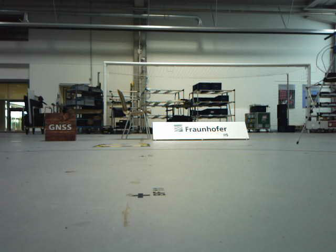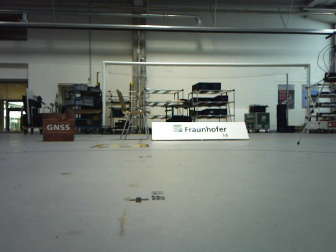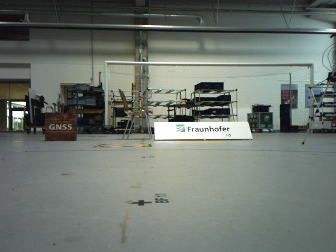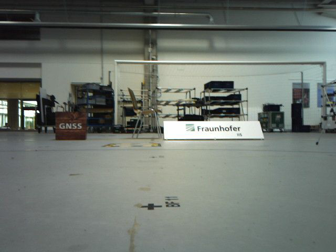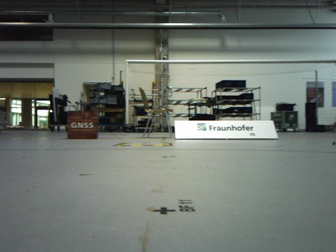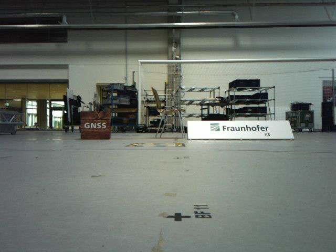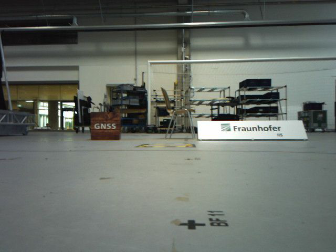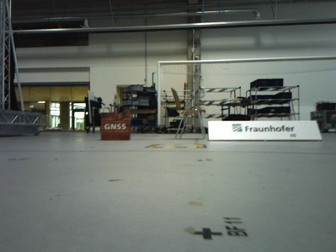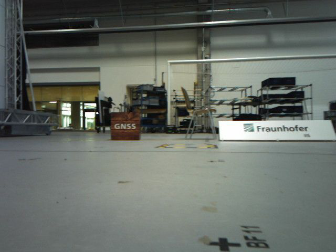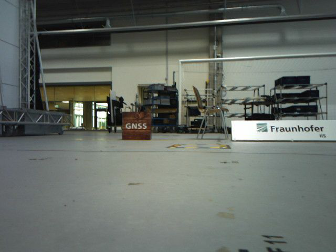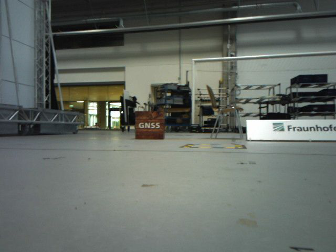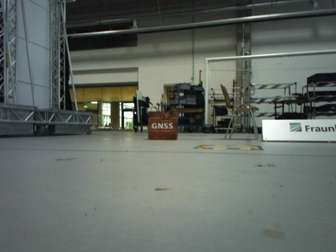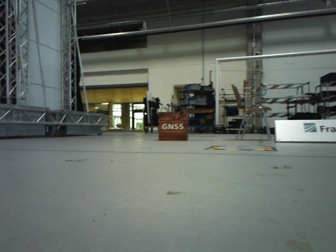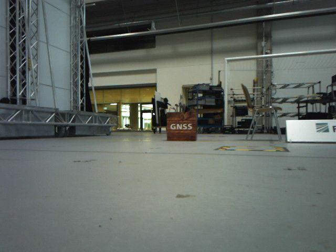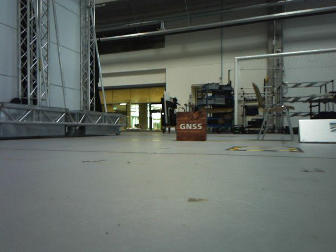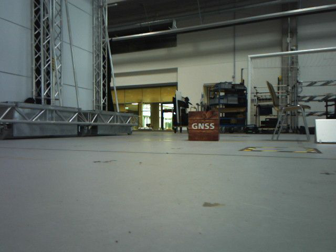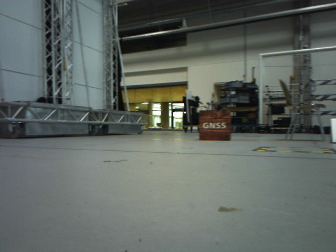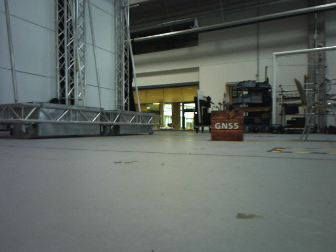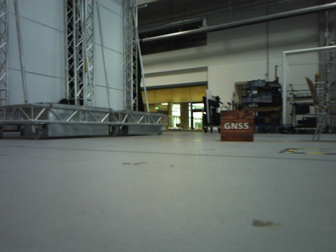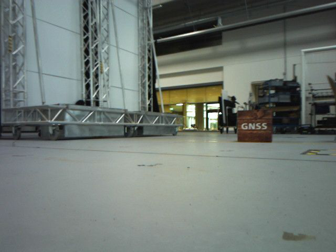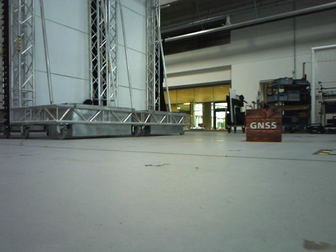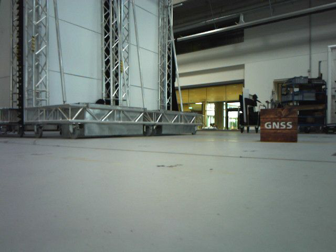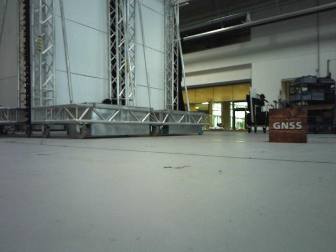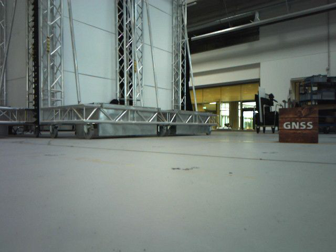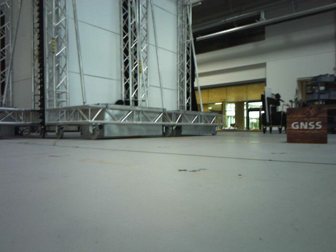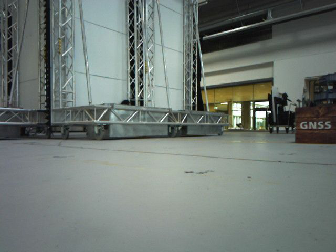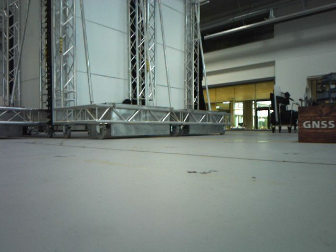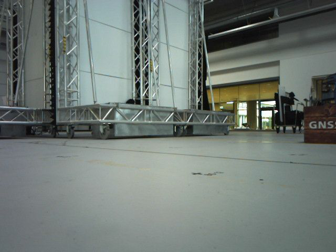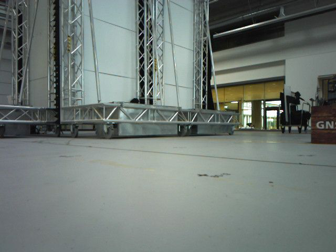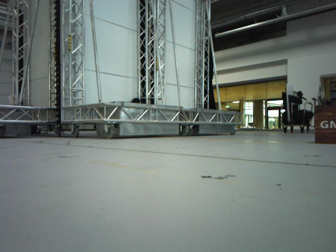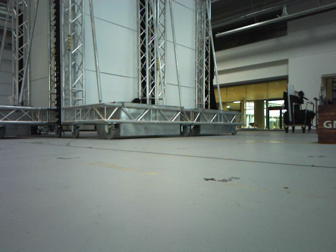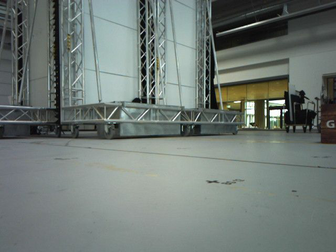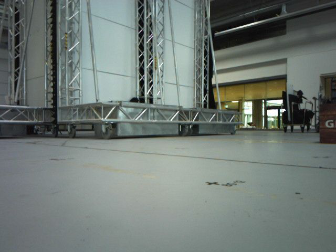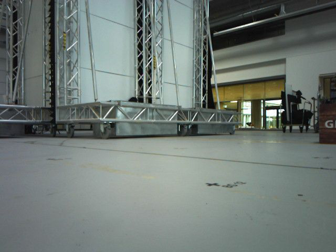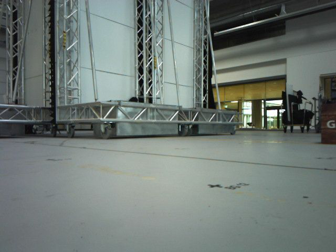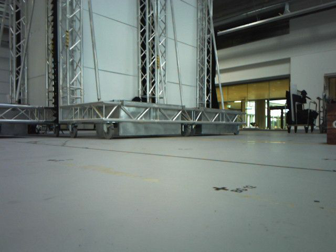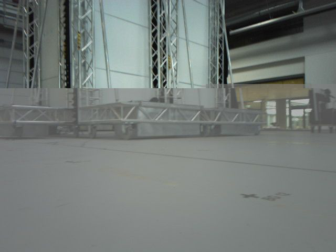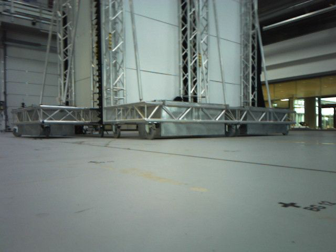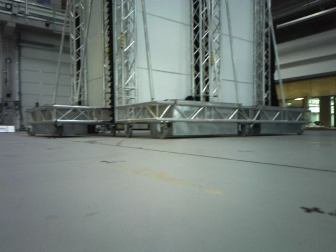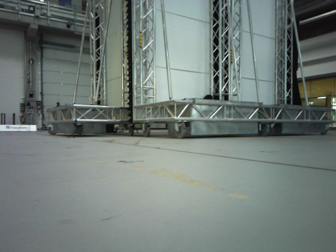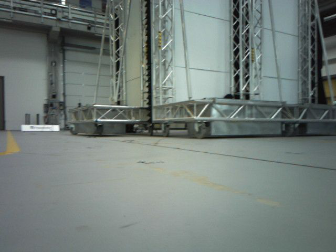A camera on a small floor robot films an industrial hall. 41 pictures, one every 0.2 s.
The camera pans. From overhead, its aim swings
counterclockwise.
The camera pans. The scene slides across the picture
to the right.
0.0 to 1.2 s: The camera travels forward, about 0.2 m, so what stands in front looms larger.
1.2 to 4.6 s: The scene slides to the right, as the camera pans about 35 degrees to its left. It travels forward, about 0.6 m.
4.6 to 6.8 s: The camera travels forward, about 0.4 m, so what stands in front looms larger.
6.8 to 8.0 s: The camera pans to its left, which is counterclockwise from overhead, by about 15 degrees. It travels forward, about 0.2 m, so what stands in front looms larger.
The film runs forward here.
